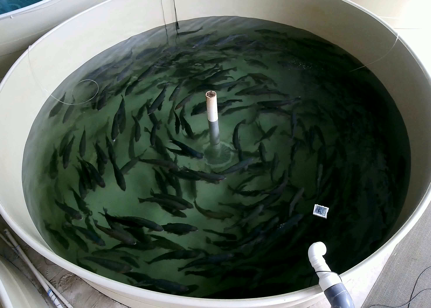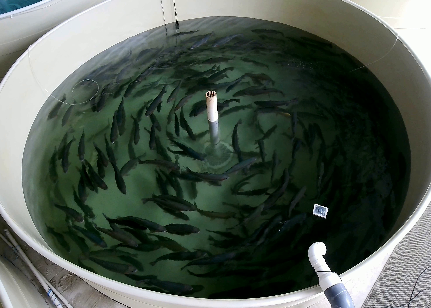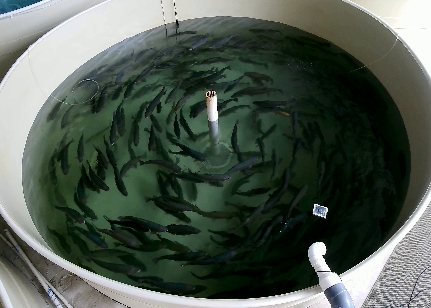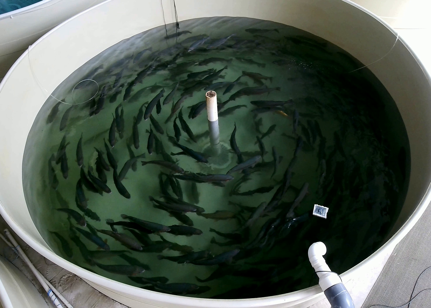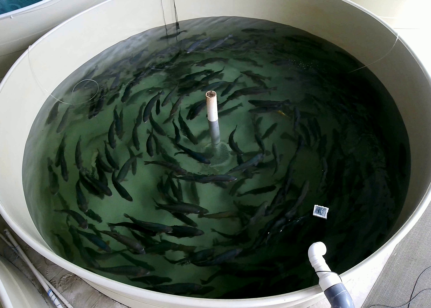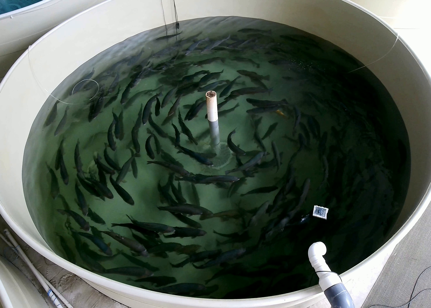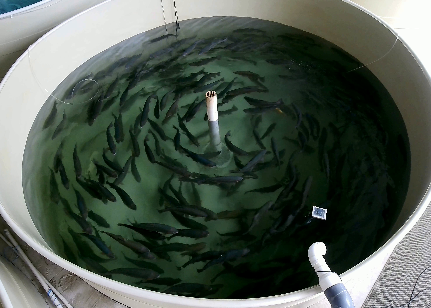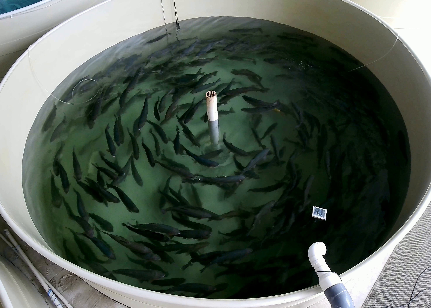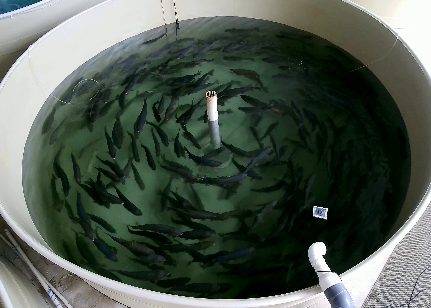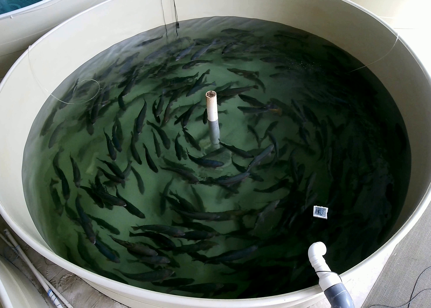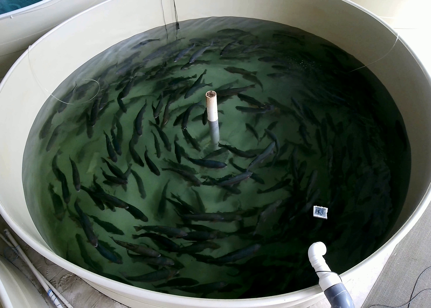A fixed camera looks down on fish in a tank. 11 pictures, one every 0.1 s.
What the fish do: Normal cruising.
